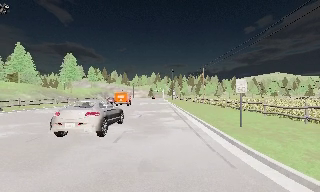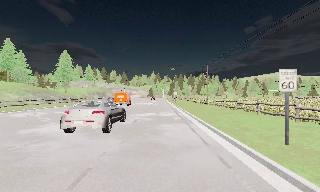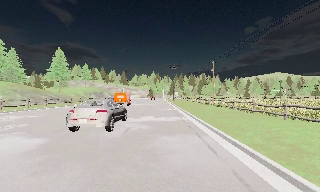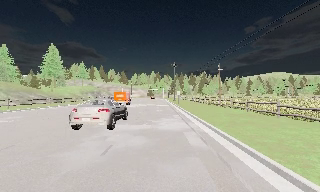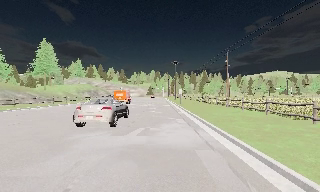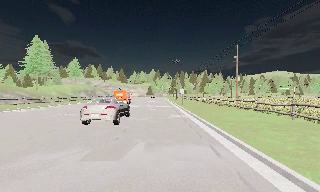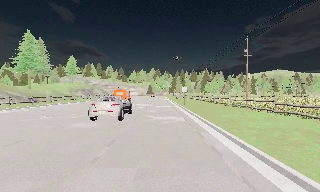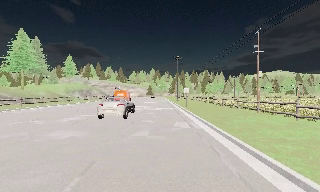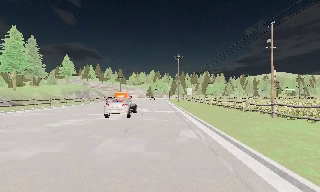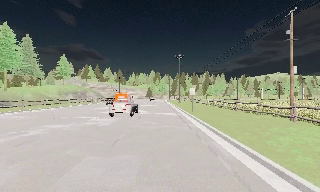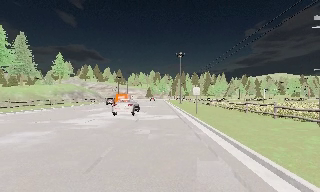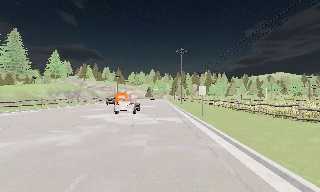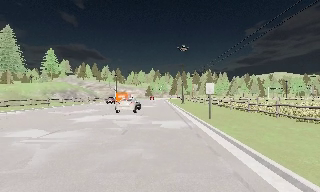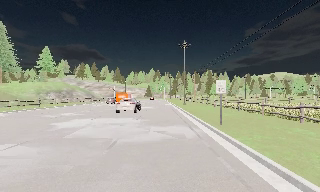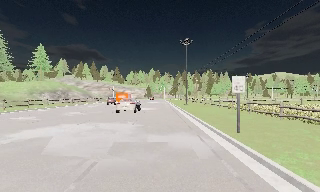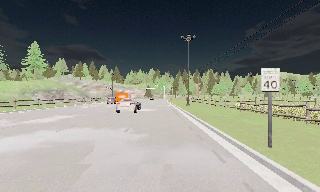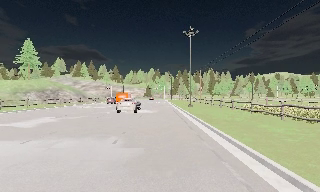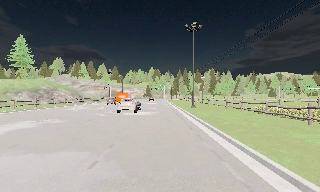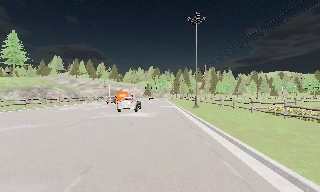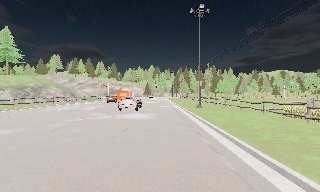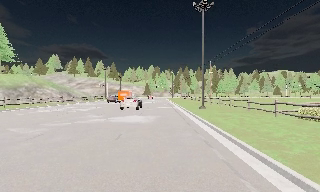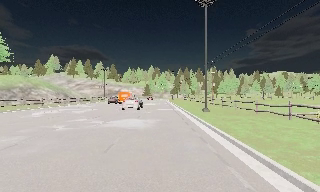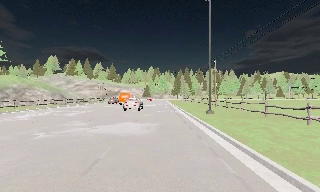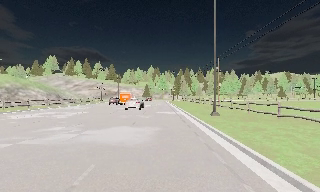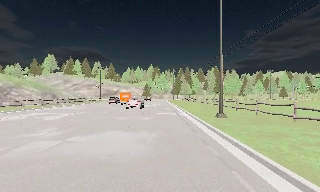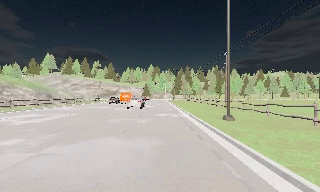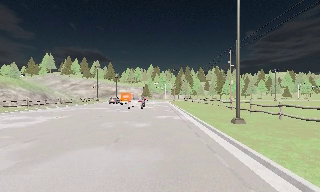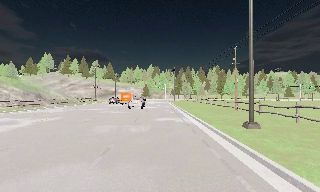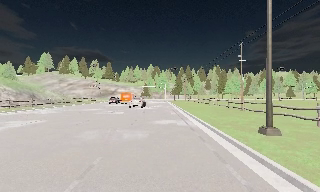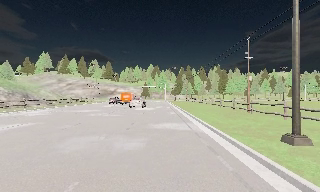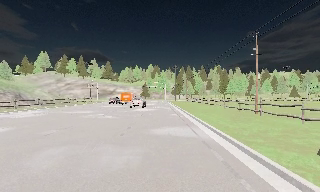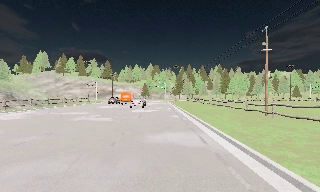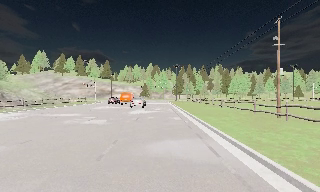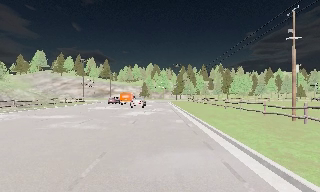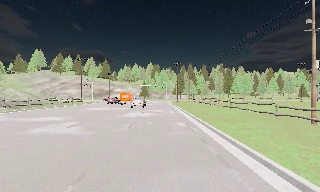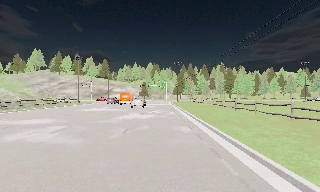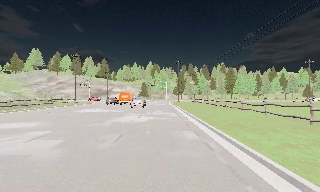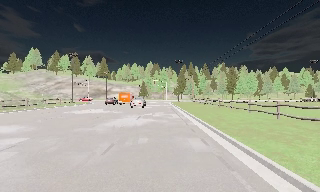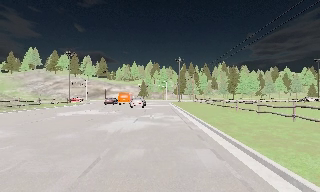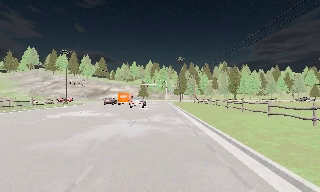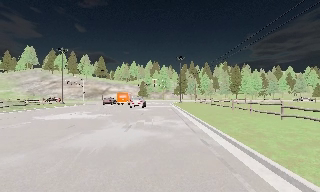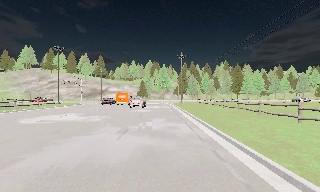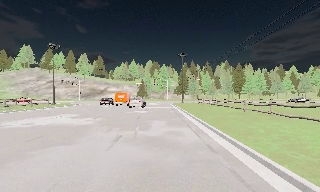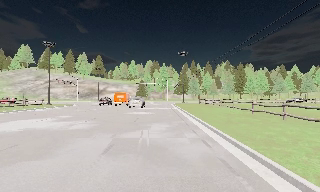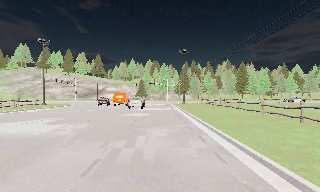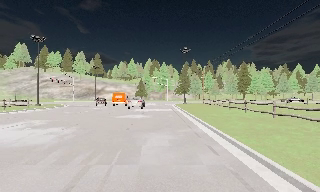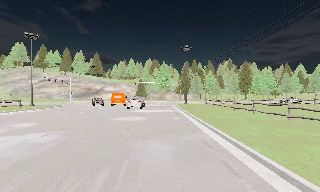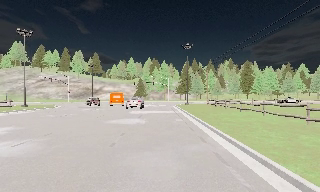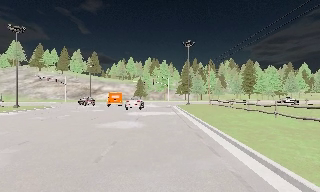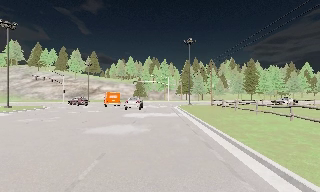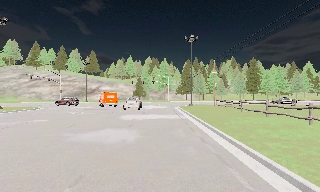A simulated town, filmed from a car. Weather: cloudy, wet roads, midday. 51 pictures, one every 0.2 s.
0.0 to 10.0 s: The camera travels forward, about 85 m, so what stands in front looms larger. It loses speed.
The film runs forward here.
